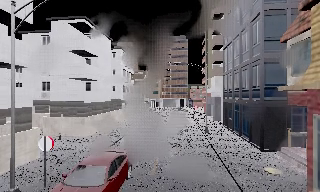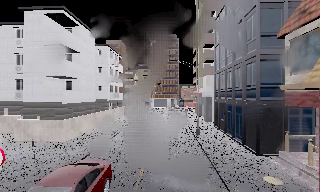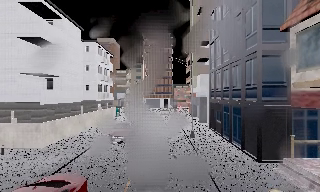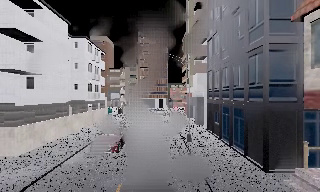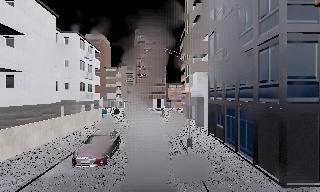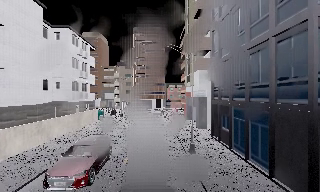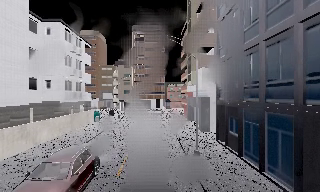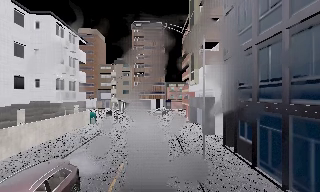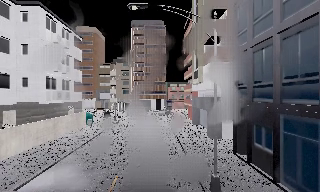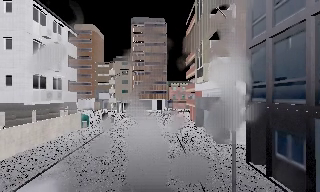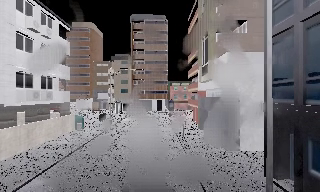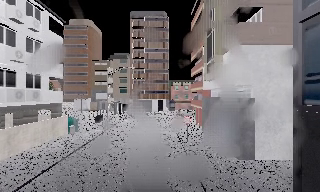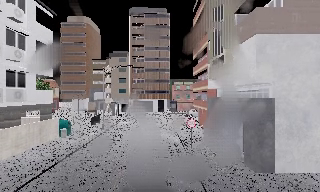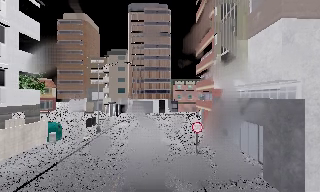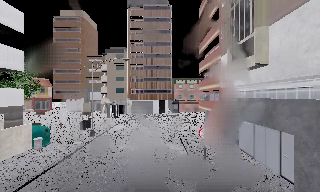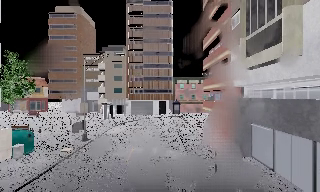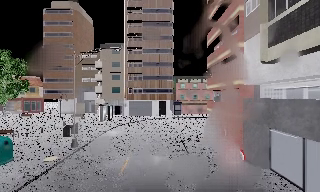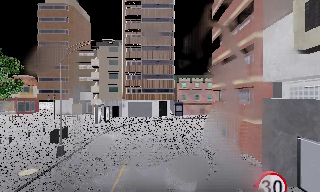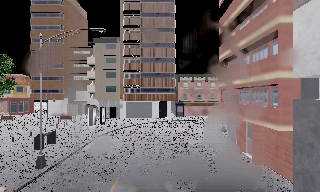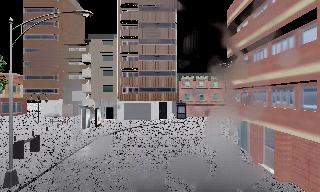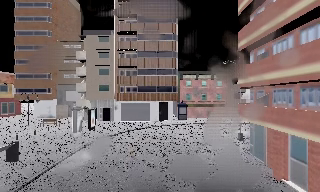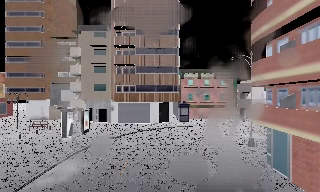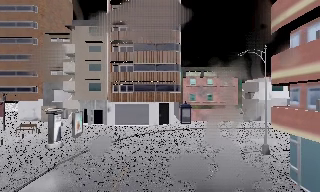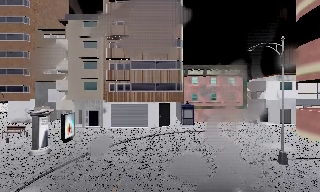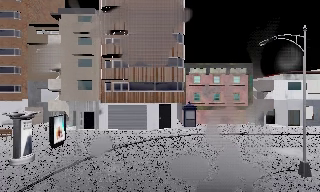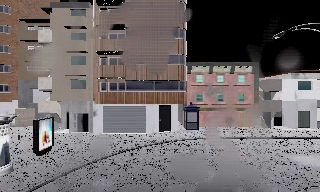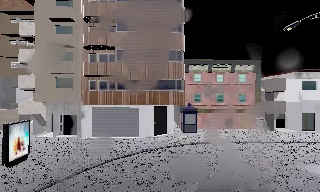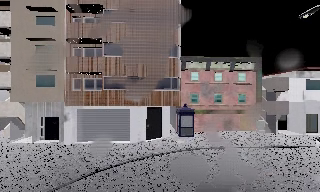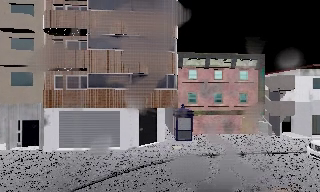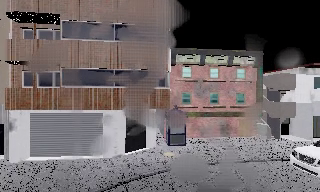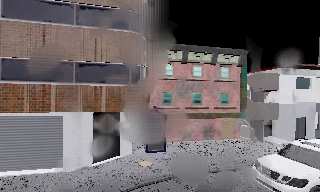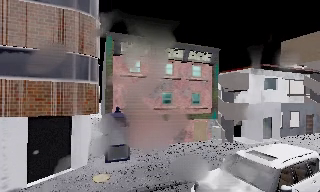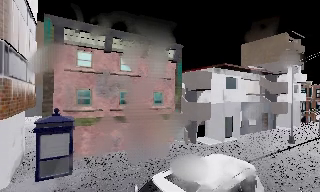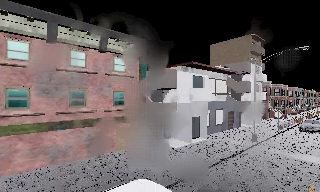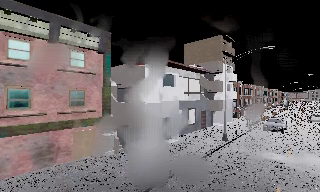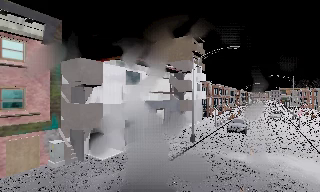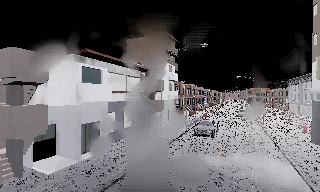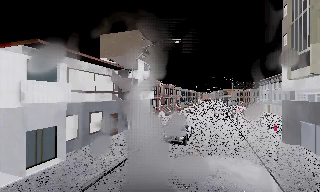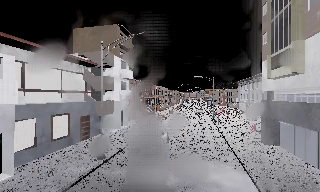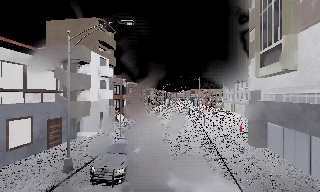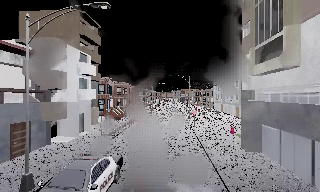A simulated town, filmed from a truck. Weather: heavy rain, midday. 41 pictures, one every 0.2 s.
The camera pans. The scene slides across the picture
to the left.
The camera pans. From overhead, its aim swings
clockwise.
0.0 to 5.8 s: The camera pans to its right, which is clockwise from overhead, by about 15 degrees. It travels forward, about 45 m, so what stands in front looms larger.
5.8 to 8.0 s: The camera swings to its right by about 80 degrees, and the scene slides to the left. It travels forward and to its right, about 16 m.
The film runs forward here.
